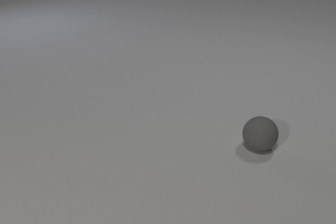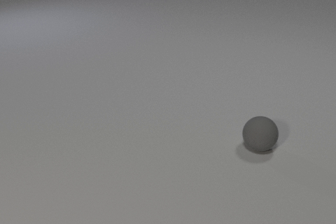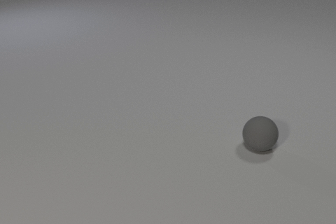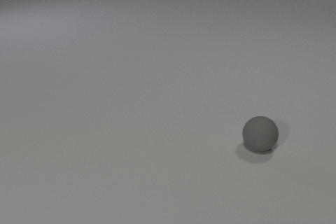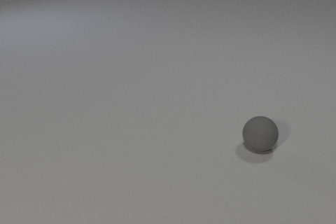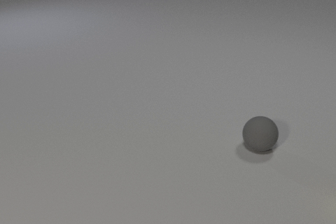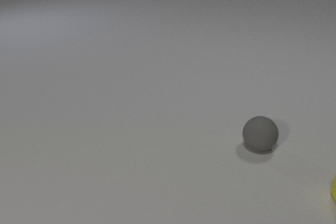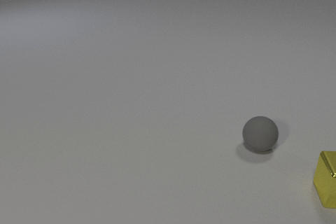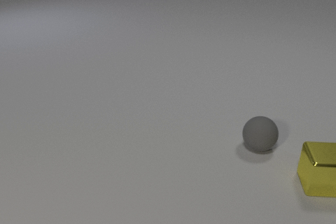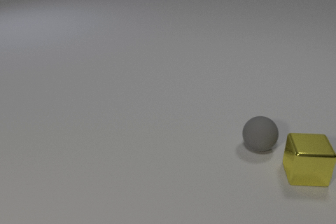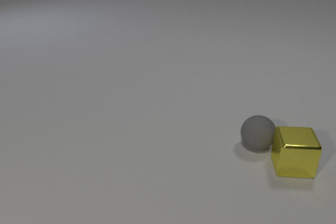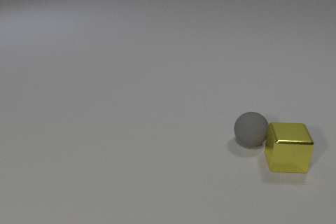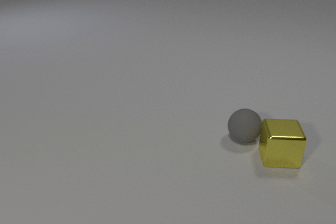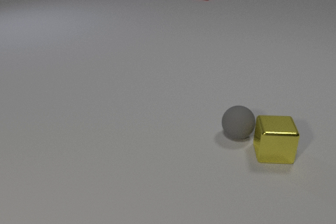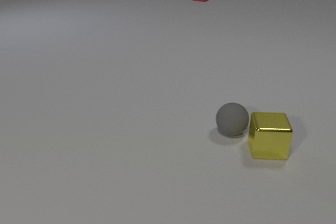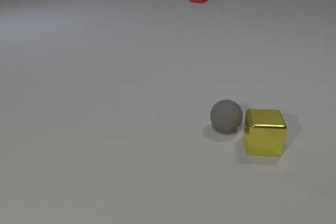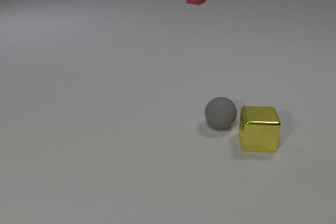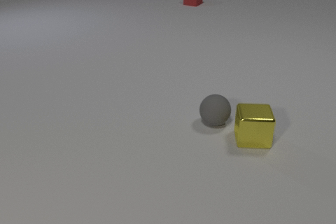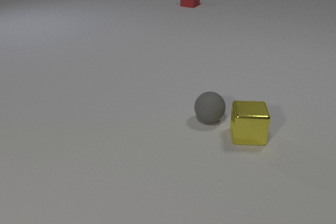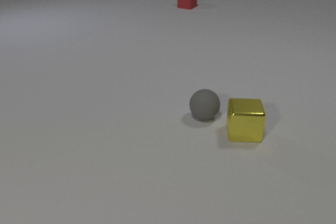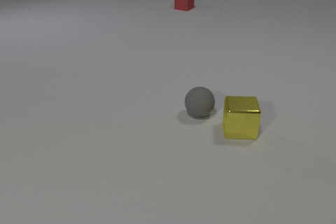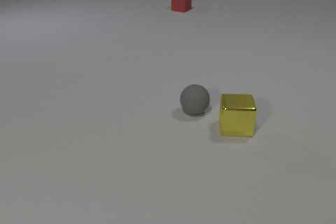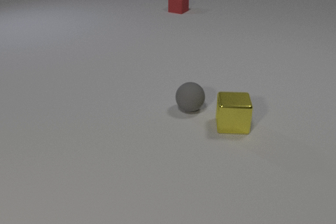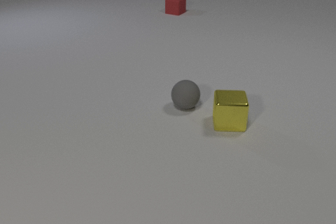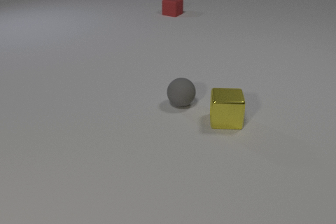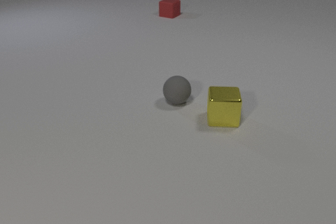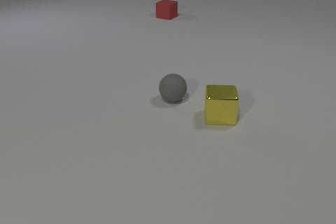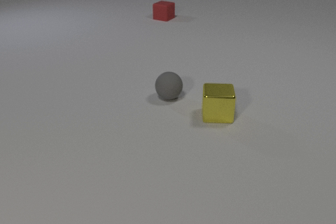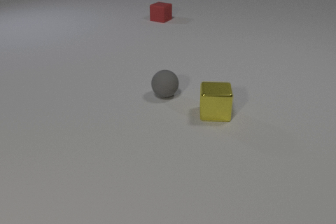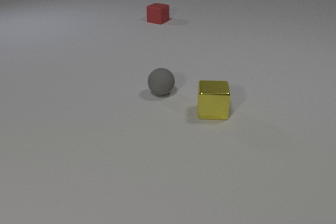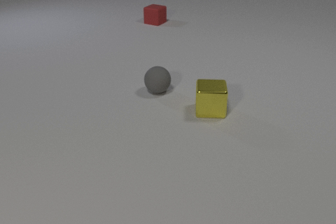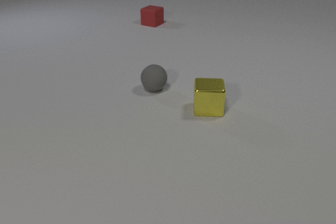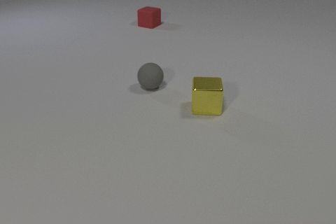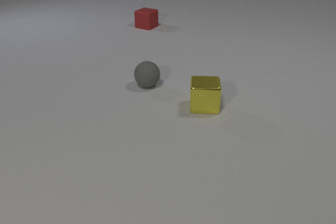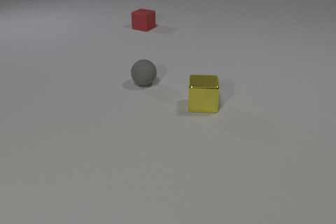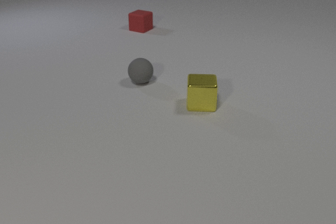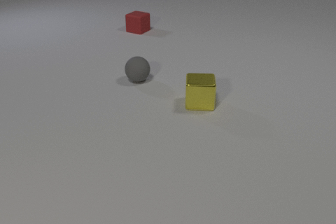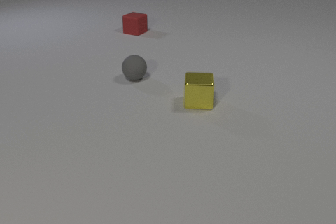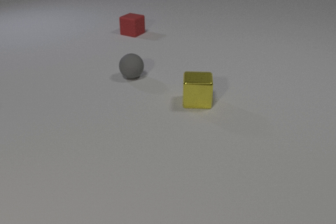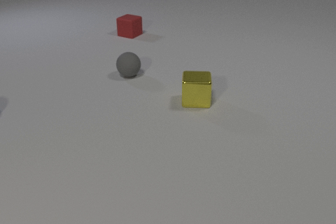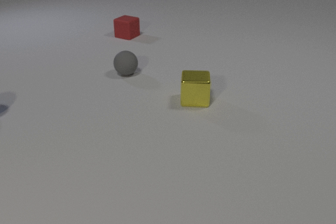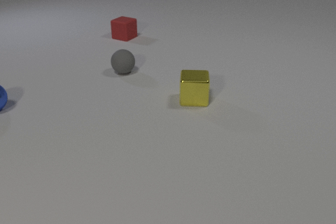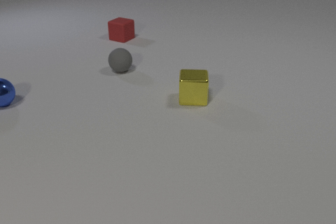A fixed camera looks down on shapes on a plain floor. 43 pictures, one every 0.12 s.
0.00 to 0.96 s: The yellow metal cube comes in at the right edge, slides to the left and away from the camera.
0.96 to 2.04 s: The yellow metal cube slides to the left and away from the camera. The gray rubber sphere rolls to the left and away from the camera. The red rubber cube comes in at the top edge, slides toward the camera and to the left. The yellow metal cube and the gray rubber sphere collide.
2.04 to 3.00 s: The yellow metal cube slides away from the camera and to the left. The gray rubber sphere rolls away from the camera and to the left. The red rubber cube slides toward the camera and to the left.
3.00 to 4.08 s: The yellow metal cube slides away from the camera and to the left. The gray rubber sphere rolls away from the camera and to the left. The red rubber cube slides toward the camera and to the left.
4.08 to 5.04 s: The yellow metal cube slides away from the camera and to the left. The gray rubber sphere rolls away from the camera and to the left. The red rubber cube slides toward the camera and to the left. The blue metal sphere comes in at the left edge, rolls to the right and away from the camera.
What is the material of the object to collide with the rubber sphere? metal.
How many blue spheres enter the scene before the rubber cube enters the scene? 0.
What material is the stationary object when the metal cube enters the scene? rubber.
